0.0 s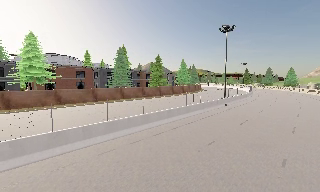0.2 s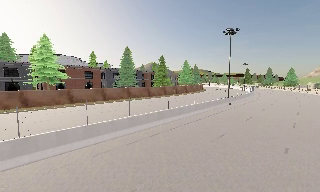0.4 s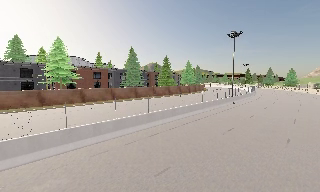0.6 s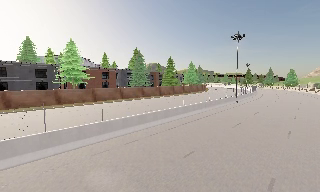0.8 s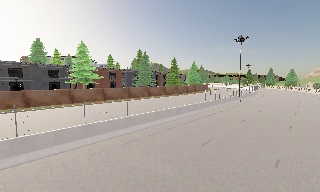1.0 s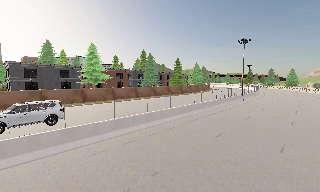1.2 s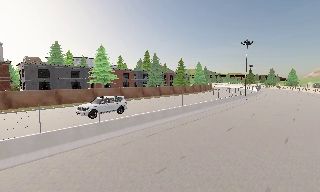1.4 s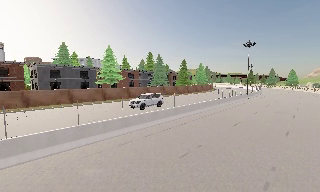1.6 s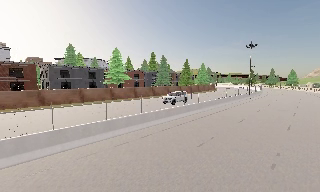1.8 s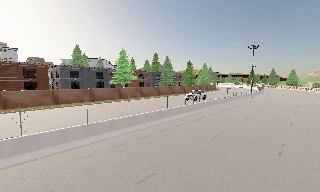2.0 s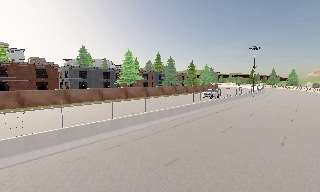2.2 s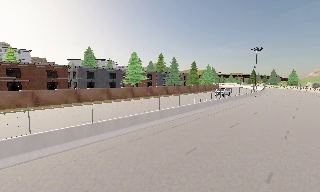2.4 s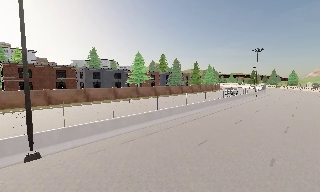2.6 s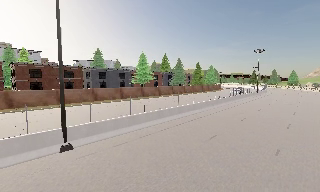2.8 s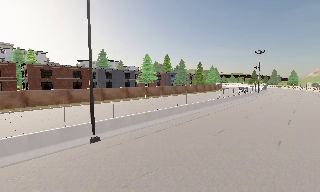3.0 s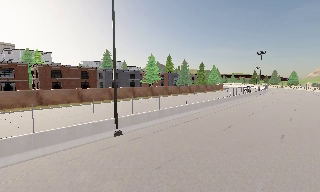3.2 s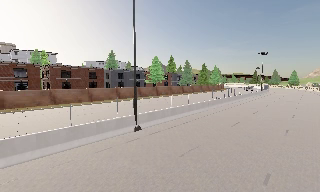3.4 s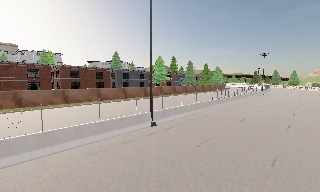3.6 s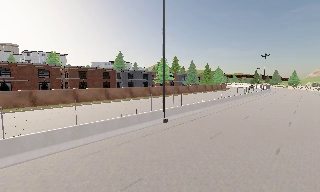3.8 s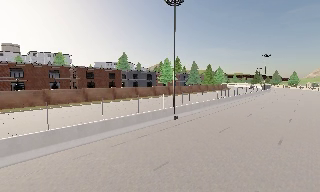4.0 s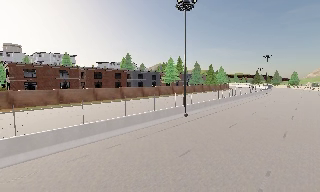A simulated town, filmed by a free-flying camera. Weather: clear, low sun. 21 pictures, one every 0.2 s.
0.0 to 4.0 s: The camera travels backward and to its left, about 35 m, so what stands in front gets smaller.
The film runs backward here.
